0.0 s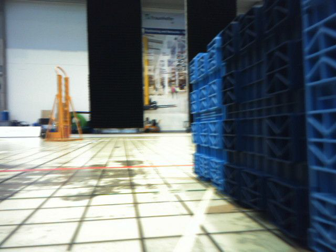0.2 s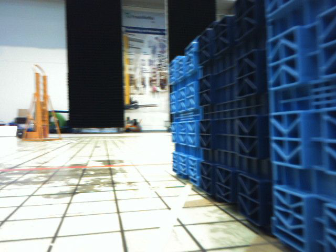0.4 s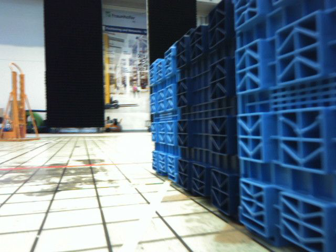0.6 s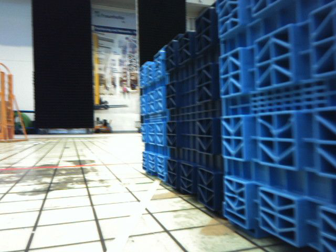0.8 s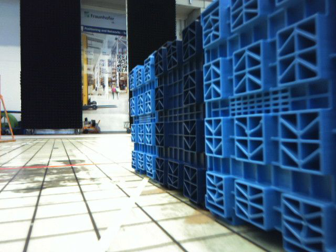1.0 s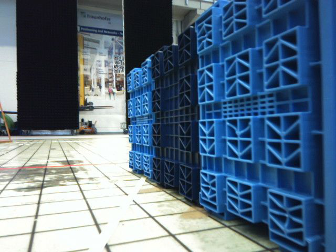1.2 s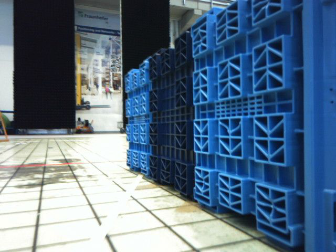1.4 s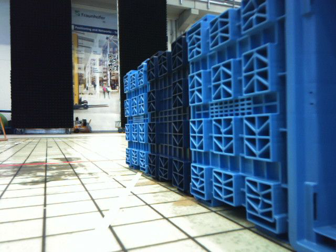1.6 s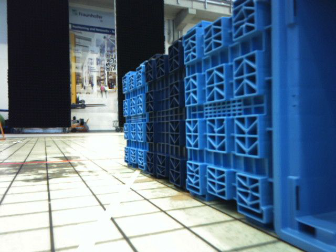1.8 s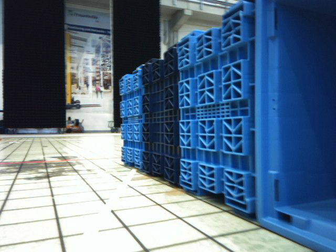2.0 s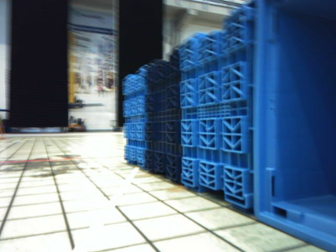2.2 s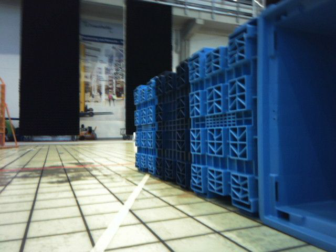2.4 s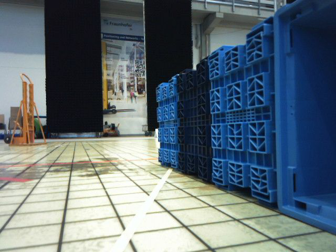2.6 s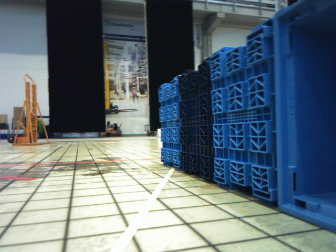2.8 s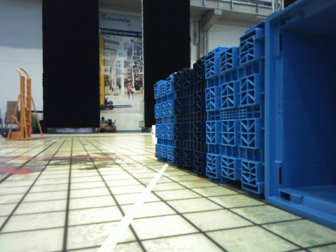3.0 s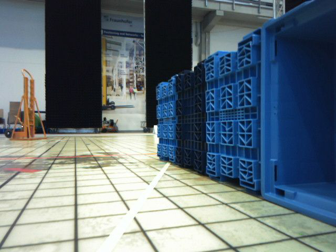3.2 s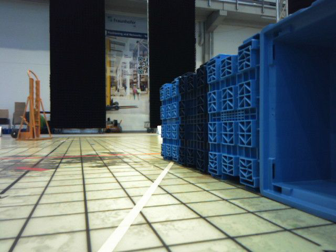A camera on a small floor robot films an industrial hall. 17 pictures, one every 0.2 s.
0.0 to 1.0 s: The camera swings to its right by about 10 degrees, and the scene slides to the left. It travels backward, about 0.2 m, so what stands in front gets smaller.
1.0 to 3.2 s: The camera travels backward, about 0.4 m, so what stands in front gets smaller.
The film runs backward here.
